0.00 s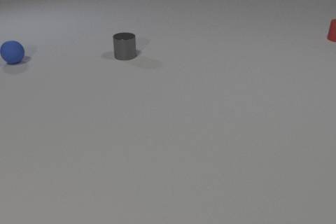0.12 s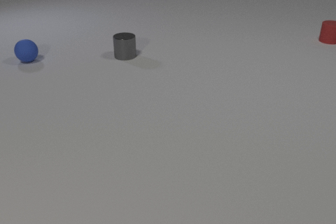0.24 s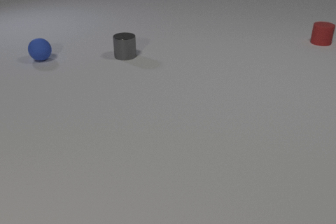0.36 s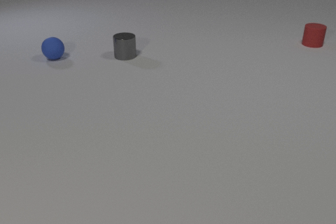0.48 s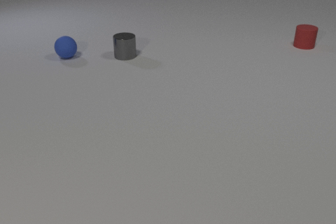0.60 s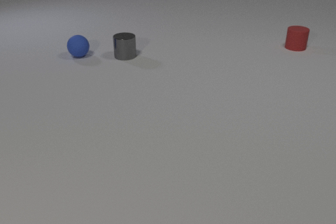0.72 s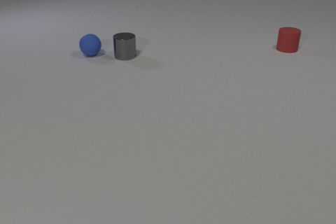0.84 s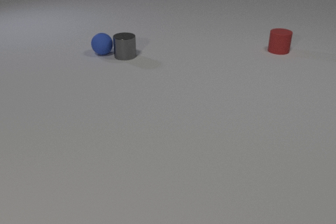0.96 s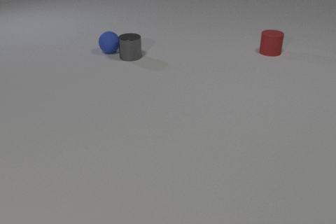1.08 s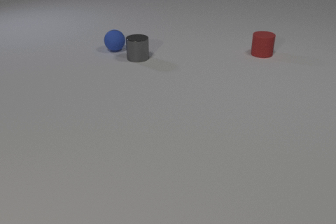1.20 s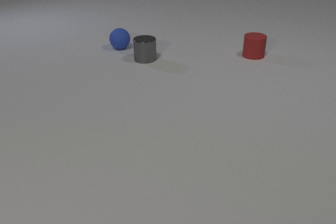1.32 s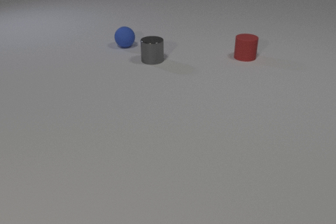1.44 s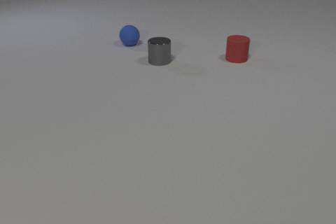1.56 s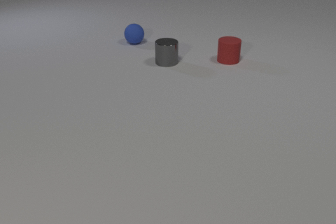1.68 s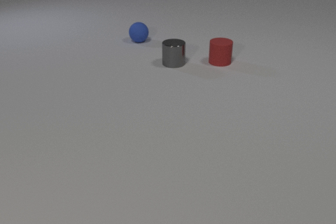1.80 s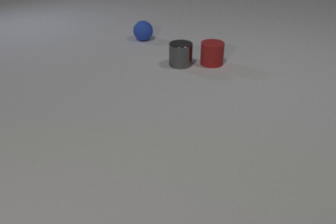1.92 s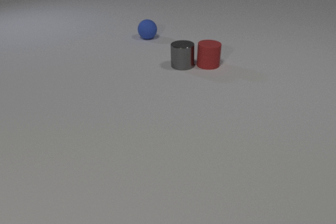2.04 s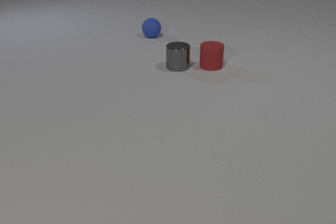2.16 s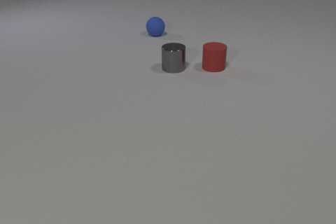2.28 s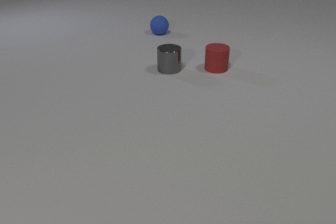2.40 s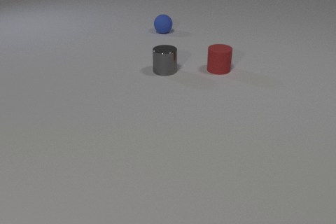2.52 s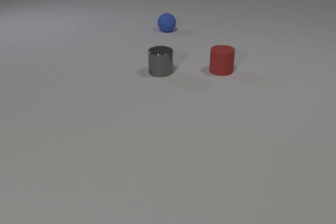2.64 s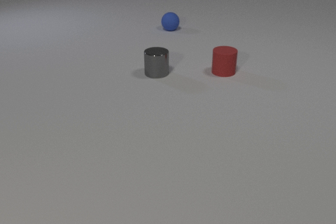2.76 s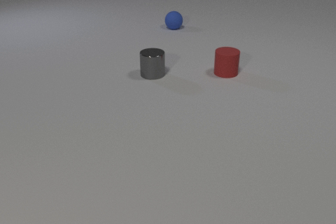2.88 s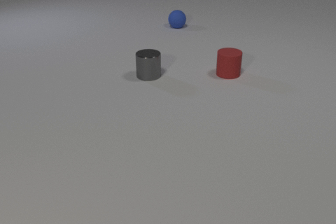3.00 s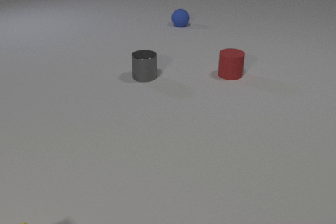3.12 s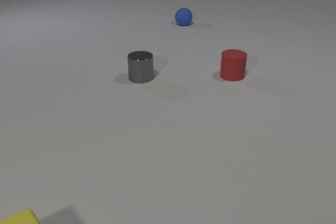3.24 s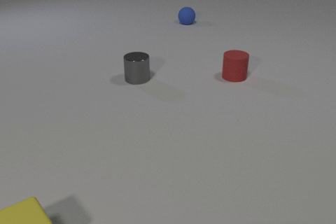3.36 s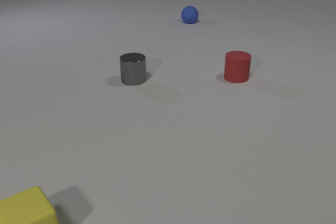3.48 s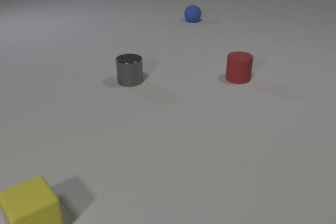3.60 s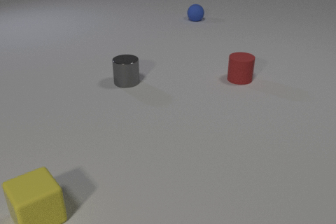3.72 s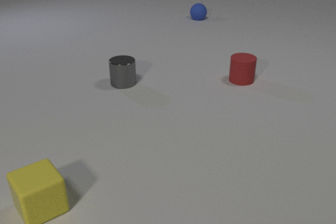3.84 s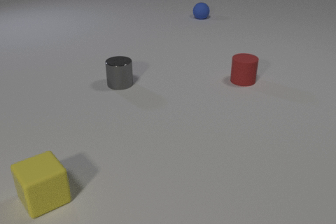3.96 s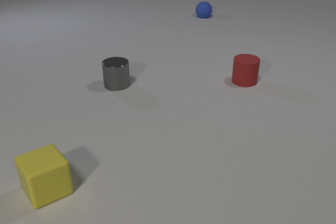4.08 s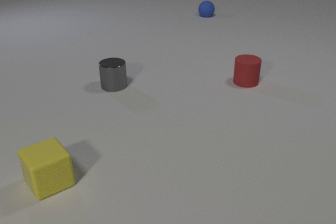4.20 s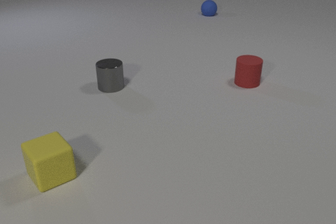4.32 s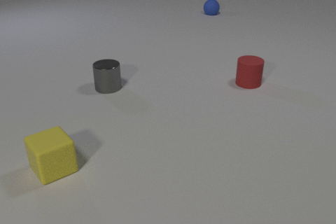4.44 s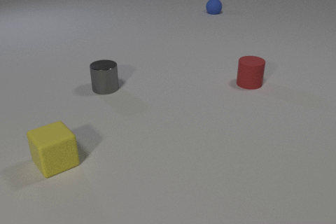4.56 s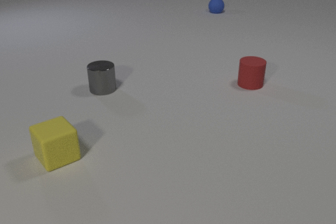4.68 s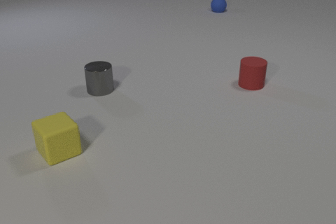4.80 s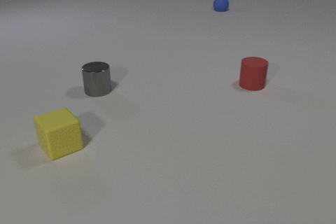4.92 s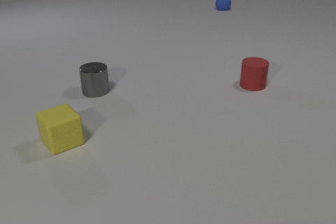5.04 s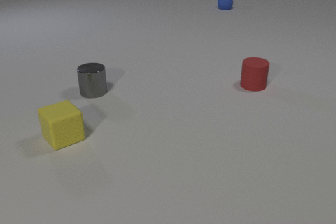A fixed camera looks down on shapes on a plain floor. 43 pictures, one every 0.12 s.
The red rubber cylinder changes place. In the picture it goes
toward the camera.
The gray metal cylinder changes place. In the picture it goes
toward the camera.
0.00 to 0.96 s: The blue rubber sphere rolls to the right. The gray metal cylinder slides to the right. The red rubber cylinder slides to the left and toward the camera. The blue rubber sphere and the gray metal cylinder collide.
0.96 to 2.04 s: The blue rubber sphere rolls to the right and away from the camera. The gray metal cylinder slides to the right and toward the camera. The red rubber cylinder slides to the left and toward the camera. The gray metal cylinder and the red rubber cylinder collide.
2.04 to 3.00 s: The blue rubber sphere rolls away from the camera and to the right. The gray metal cylinder slides to the left and toward the camera. The red rubber cylinder slides to the right and toward the camera.
3.00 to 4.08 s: The blue rubber sphere rolls away from the camera and to the right. The gray metal cylinder slides to the left and toward the camera. The red rubber cylinder slides to the right and toward the camera. The yellow rubber cube slides away from the camera.
4.08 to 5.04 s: The blue rubber sphere rolls away from the camera and to the right. The gray metal cylinder slides to the left and toward the camera. The red rubber cylinder slides to the right and toward the camera. The yellow rubber cube slides away from the camera.
What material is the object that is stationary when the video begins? metal.
How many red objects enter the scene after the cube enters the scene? 0.
What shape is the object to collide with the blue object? cylinder.
